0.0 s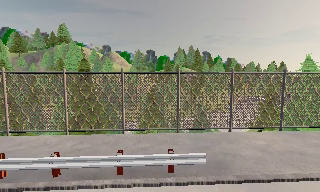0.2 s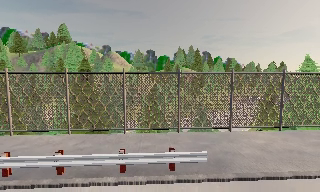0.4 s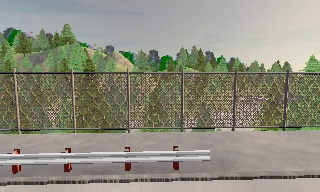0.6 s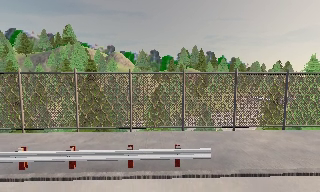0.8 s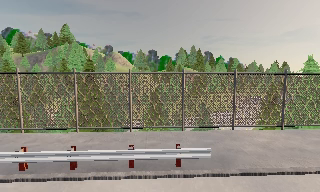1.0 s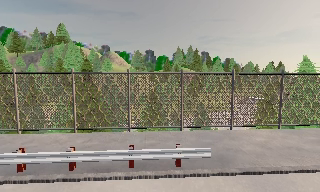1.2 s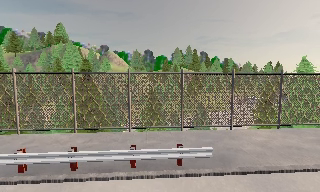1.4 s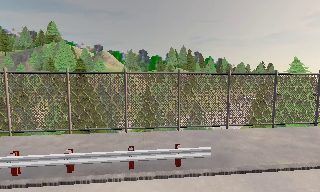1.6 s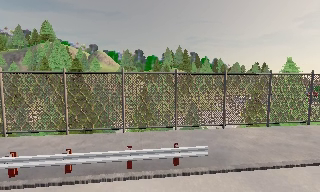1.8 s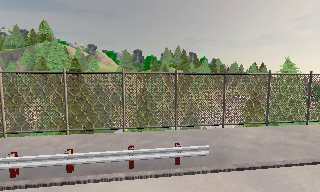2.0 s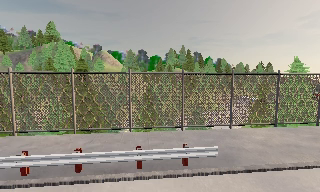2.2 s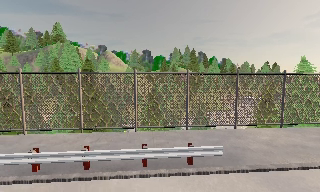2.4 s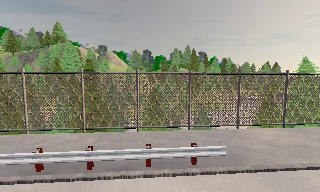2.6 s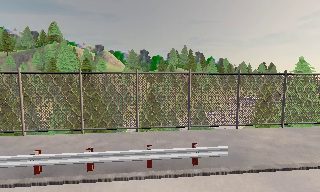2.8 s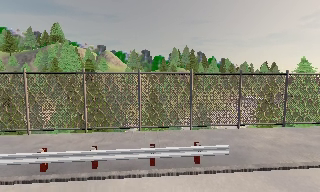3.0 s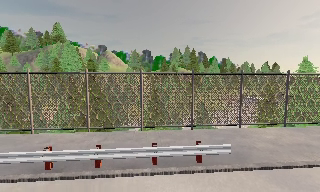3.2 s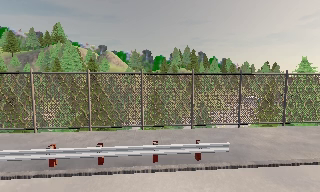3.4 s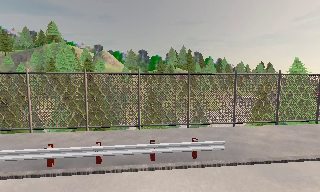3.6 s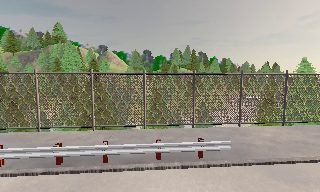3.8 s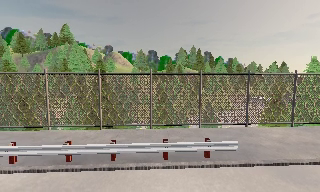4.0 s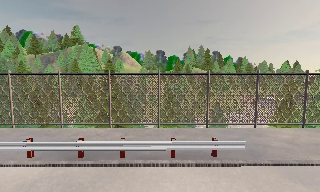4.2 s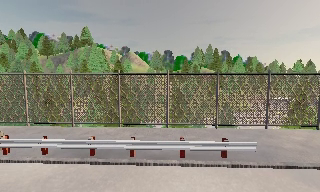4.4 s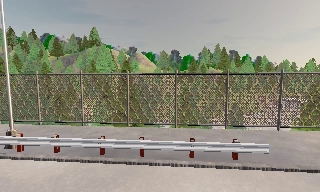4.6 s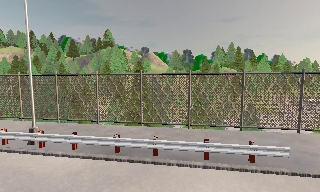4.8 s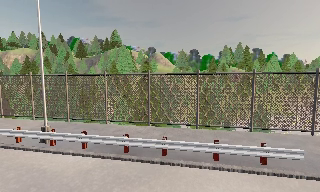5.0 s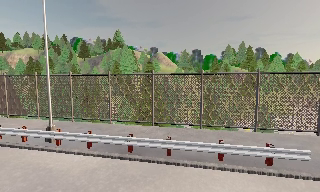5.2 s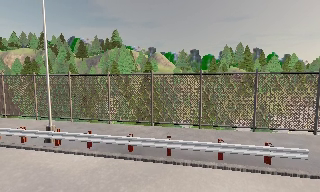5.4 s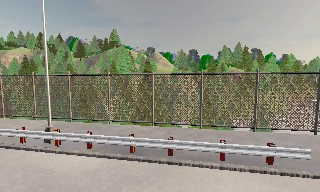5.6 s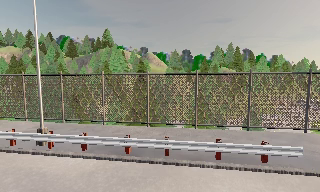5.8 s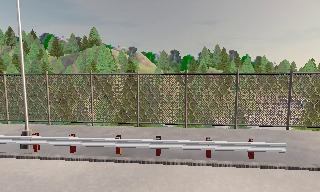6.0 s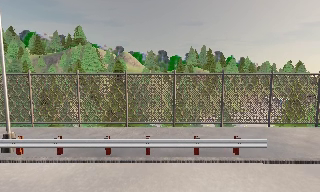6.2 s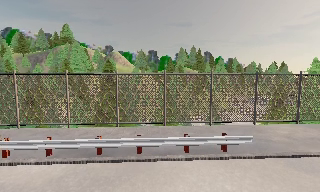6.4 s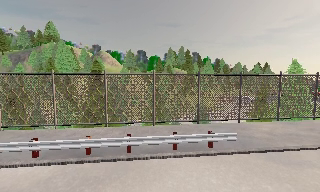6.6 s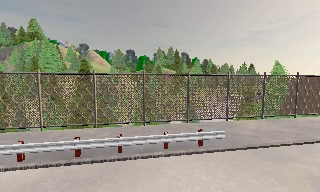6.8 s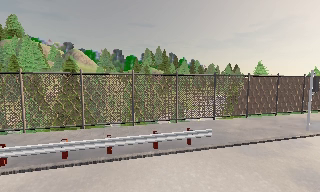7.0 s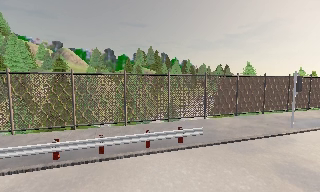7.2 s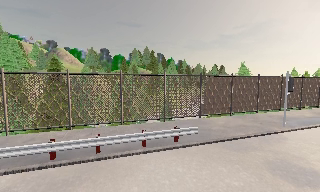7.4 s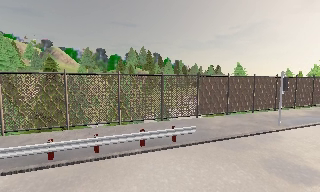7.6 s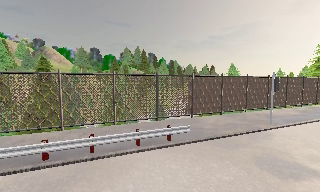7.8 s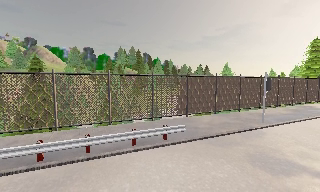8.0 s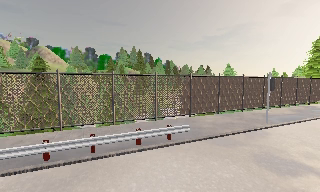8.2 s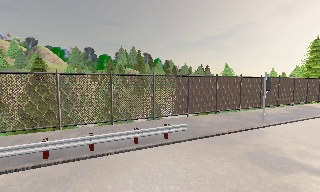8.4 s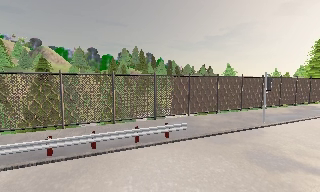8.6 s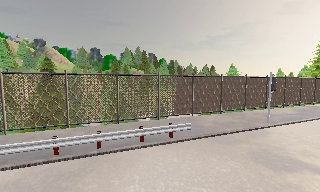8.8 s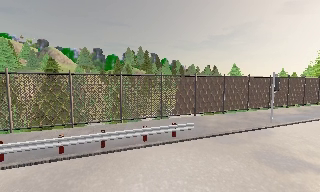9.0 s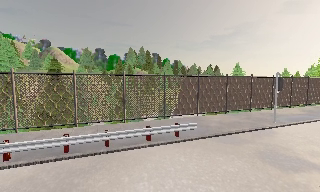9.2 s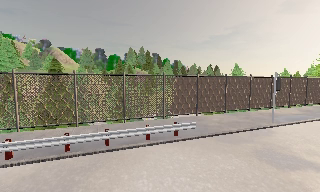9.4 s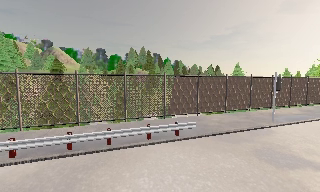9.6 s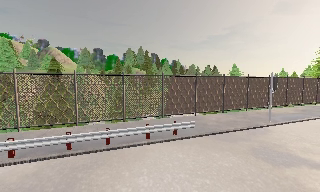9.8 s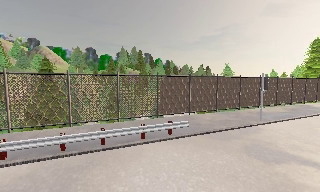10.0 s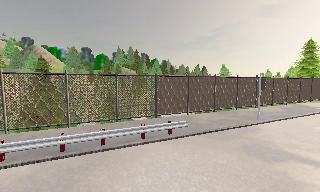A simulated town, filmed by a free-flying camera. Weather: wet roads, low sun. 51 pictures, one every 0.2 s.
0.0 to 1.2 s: The camera shifts only a little, or ends up much as it began.
1.2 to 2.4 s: The camera travels to its left, about 0.5 m, so close, fixed things drift to the right.
2.4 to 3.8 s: The camera shifts only a little, or ends up much as it began.
3.8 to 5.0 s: The camera pans to its left, which is counterclockwise from overhead, by about 15 degrees.
5.0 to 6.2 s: The camera swings to its right by about 15 degrees, and the scene slides to the left.
6.2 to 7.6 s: The camera swings to its right by about 20 degrees, and the scene slides to the left. It travels backward, about 0.5 m, so what stands in front gets smaller.
7.6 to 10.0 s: The camera travels backward, about 1 m, so what stands in front gets smaller.
The film runs forward here.
